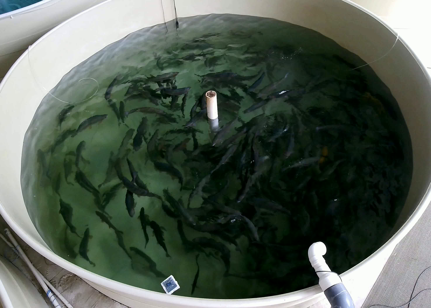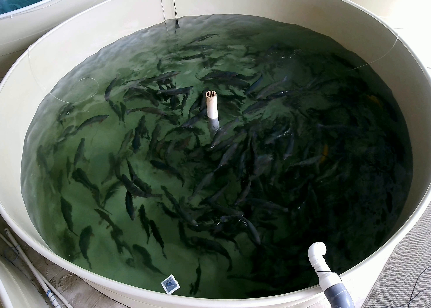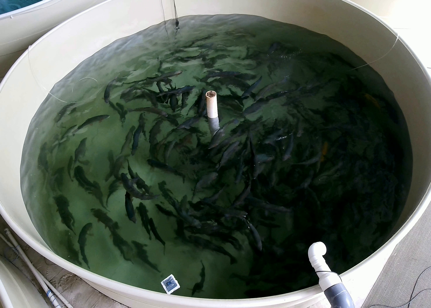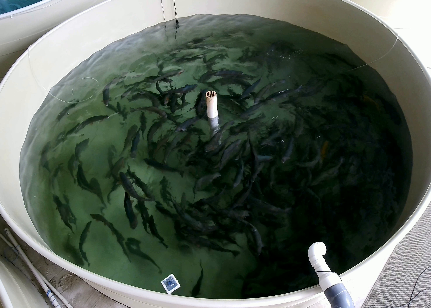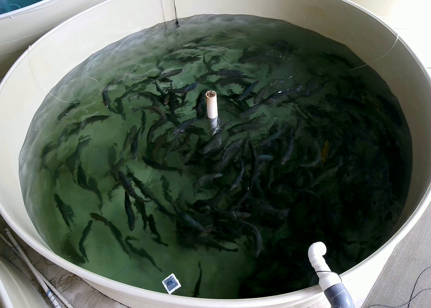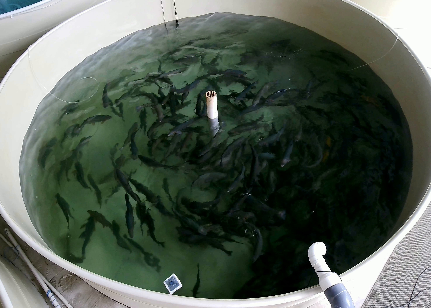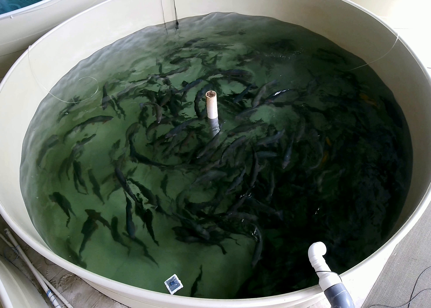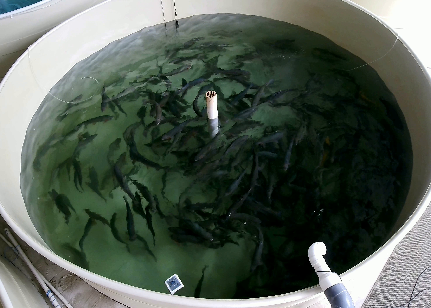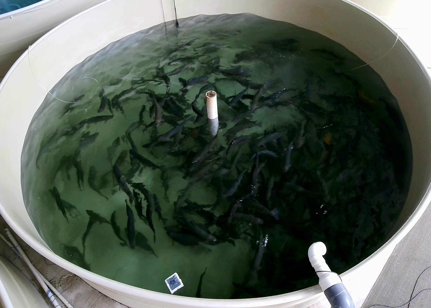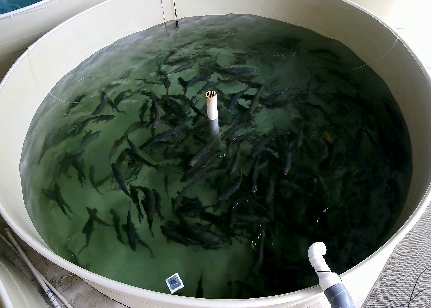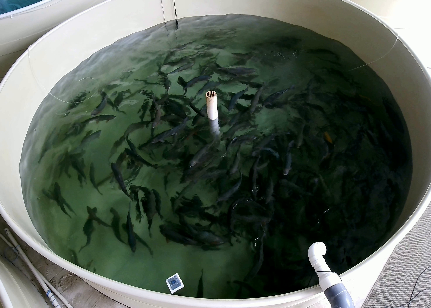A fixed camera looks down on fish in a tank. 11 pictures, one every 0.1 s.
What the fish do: Foraging.
